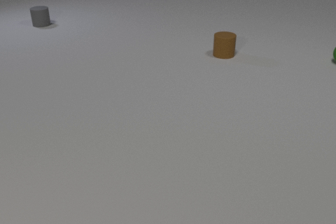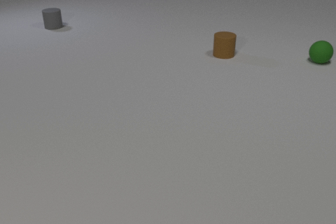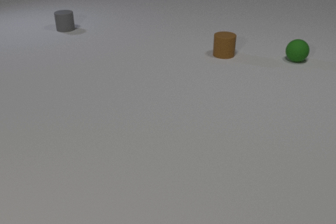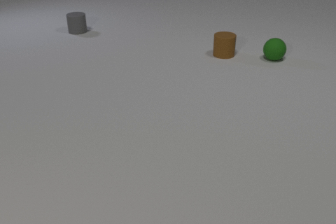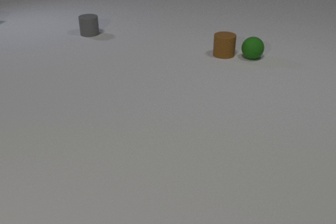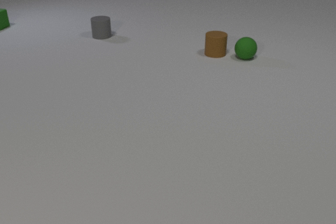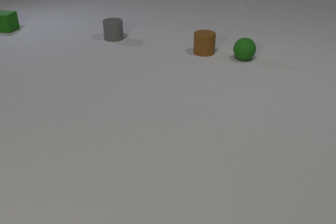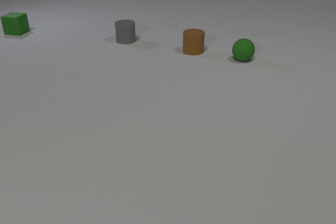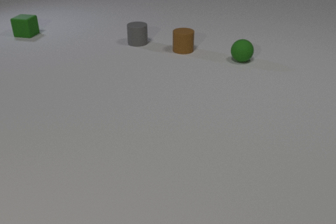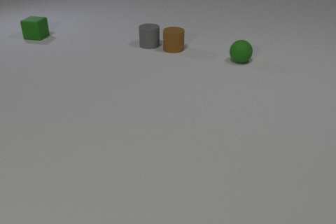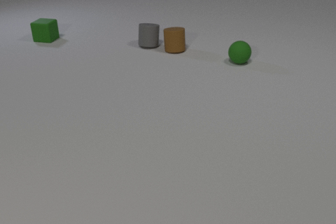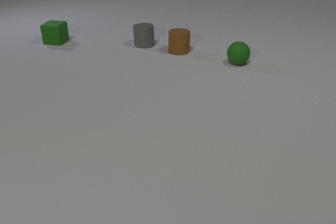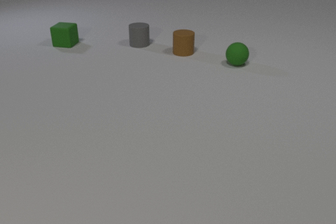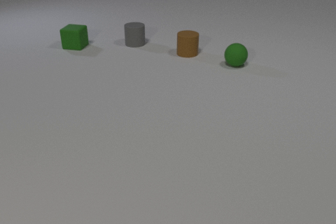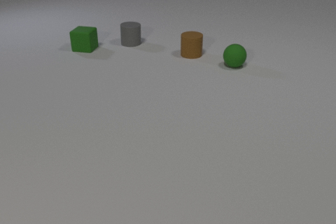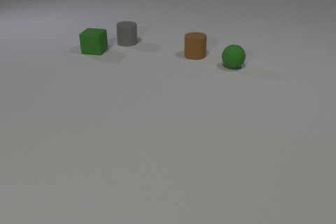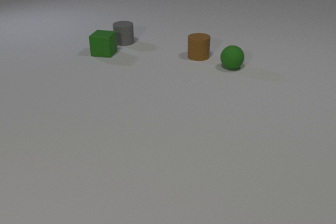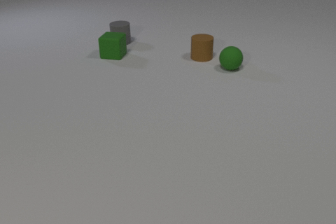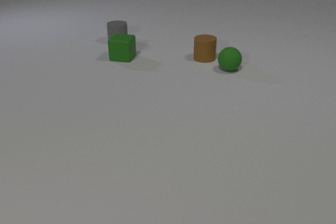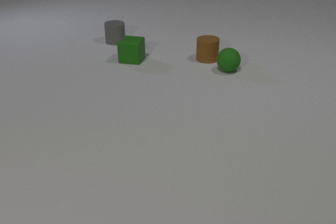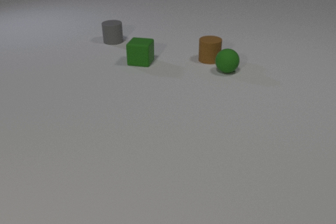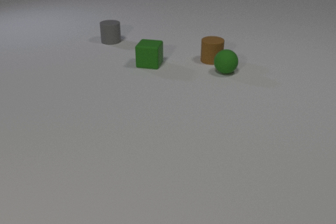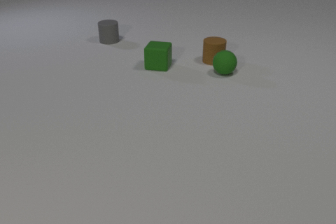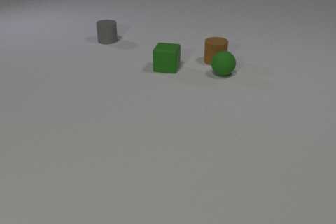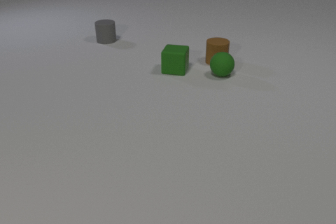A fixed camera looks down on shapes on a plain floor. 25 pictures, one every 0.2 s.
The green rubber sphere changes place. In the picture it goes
to the left.
0.0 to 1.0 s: The green rubber sphere rolls to the left. The brown rubber cylinder slides to the left. The green rubber cube comes in at the left edge, slides toward the camera and to the right. The gray rubber cylinder slides to the right and toward the camera. The green rubber sphere and the brown rubber cylinder collide.
1.0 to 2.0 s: The green rubber sphere rolls toward the camera and to the left. The brown rubber cylinder slides to the left. The green rubber cube slides toward the camera and to the right. The gray rubber cylinder slides to the right and toward the camera. The brown rubber cylinder and the gray rubber cylinder collide.
2.0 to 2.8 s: The green rubber sphere rolls toward the camera and to the left. The brown rubber cylinder slides to the right and toward the camera. The green rubber cube slides toward the camera and to the right. The gray rubber cylinder slides to the left and away from the camera.
2.8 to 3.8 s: The green rubber sphere rolls toward the camera and to the left. The brown rubber cylinder slides to the right and toward the camera. The green rubber cube slides to the right and toward the camera. The gray rubber cylinder slides to the left and away from the camera.
3.8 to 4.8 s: The green rubber sphere rolls toward the camera and to the left. The brown rubber cylinder slides to the right and toward the camera. The green rubber cube slides to the right and toward the camera. The gray rubber cylinder slides to the left and away from the camera.
Are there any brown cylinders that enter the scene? no.
How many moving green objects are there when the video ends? 2.
Are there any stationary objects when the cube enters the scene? yes.
